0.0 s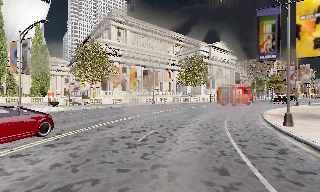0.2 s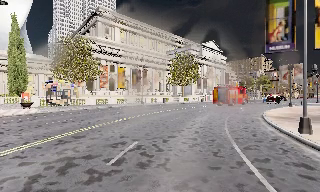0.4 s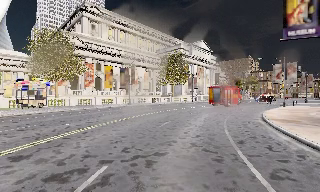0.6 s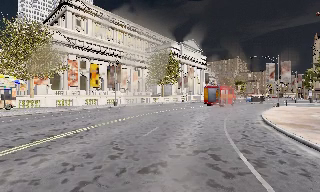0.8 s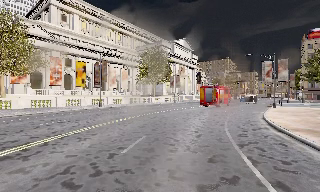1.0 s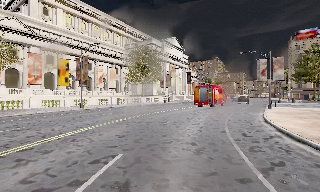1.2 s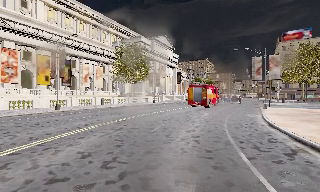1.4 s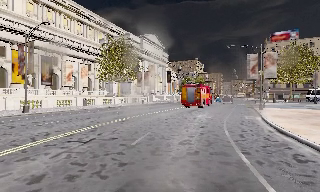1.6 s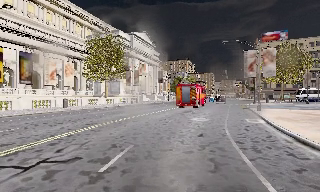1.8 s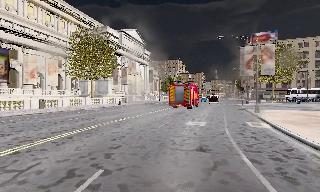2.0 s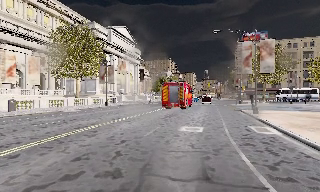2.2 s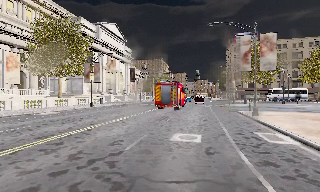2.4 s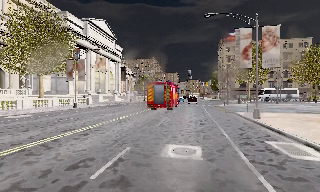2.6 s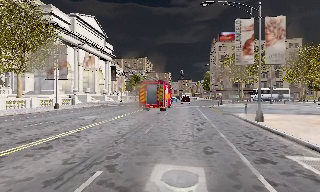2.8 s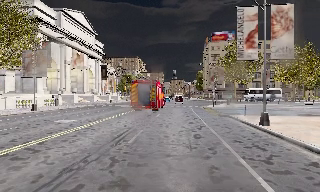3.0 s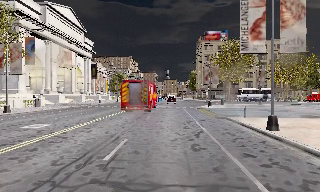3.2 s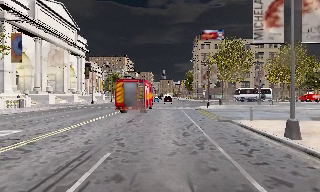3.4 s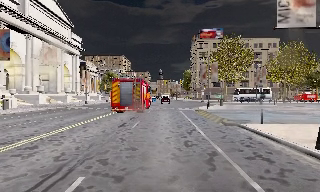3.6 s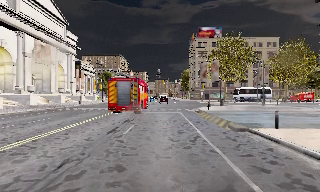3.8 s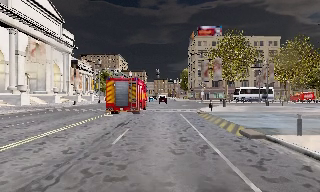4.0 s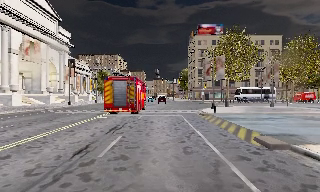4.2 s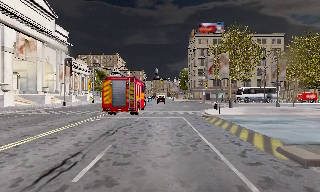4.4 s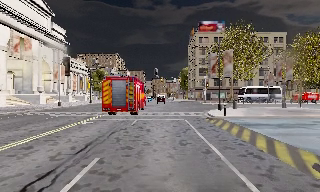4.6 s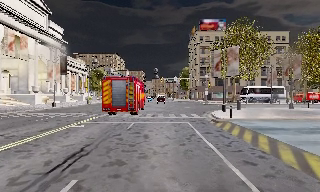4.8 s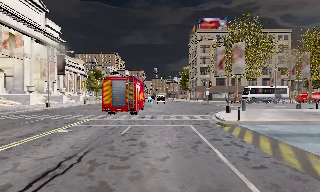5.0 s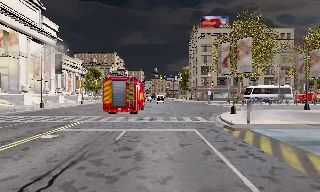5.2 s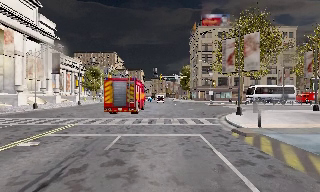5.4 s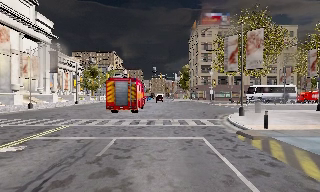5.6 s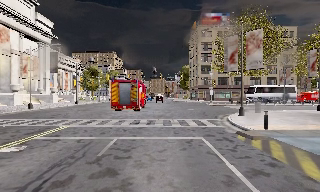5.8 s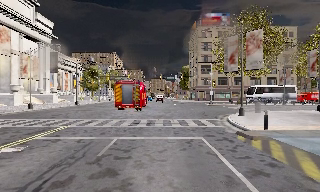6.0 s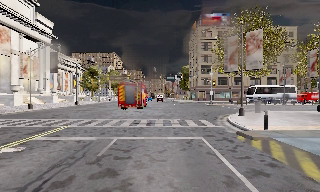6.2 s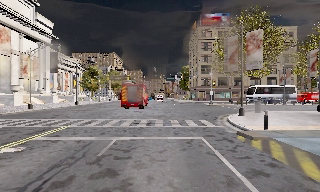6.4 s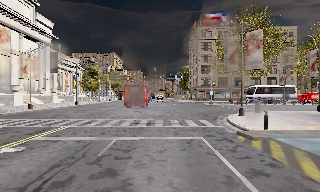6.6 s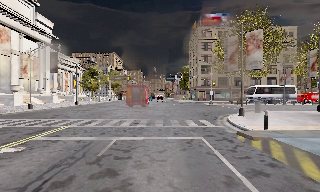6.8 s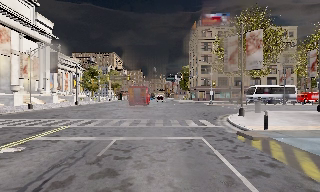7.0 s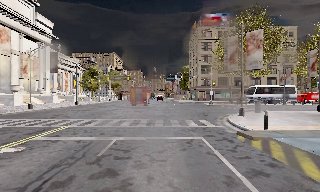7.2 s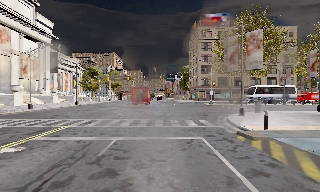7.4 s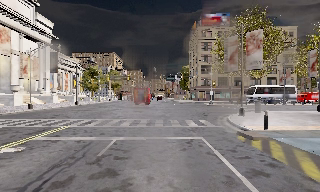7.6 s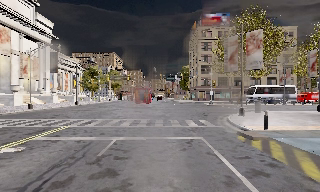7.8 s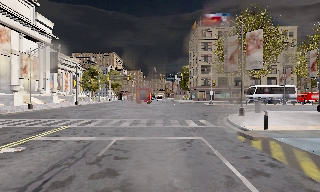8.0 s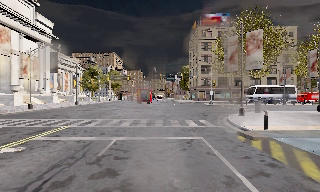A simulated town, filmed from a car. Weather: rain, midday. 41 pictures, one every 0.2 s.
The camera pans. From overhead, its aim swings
clockwise.
The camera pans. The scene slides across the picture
to the left.
0.0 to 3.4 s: The scene slides to the left, as the camera pans about 50 degrees to its right. It travels forward, about 30 m.
3.4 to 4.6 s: The camera travels forward, about 8 m, so what stands in front looms larger.
4.6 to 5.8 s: The camera travels forward, about 4 m, so what stands in front looms larger. It loses speed.
5.8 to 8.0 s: The camera keeps its place and its aim.
The film runs forward here.
